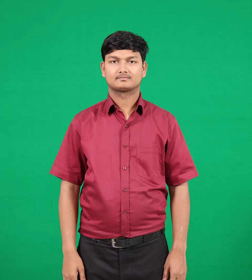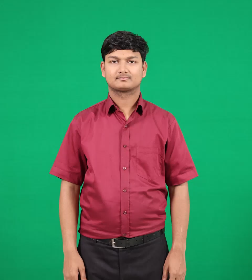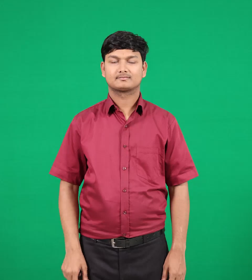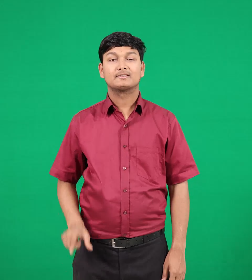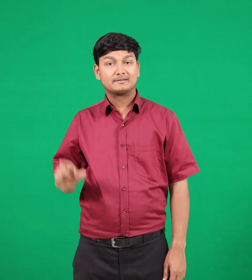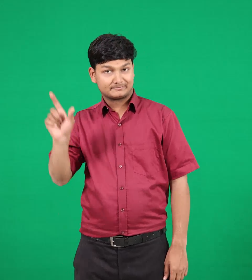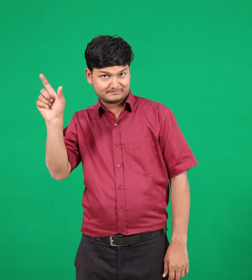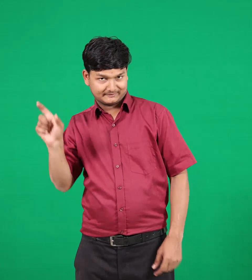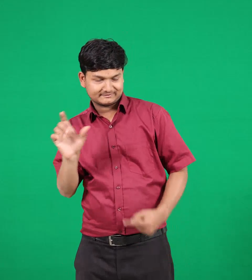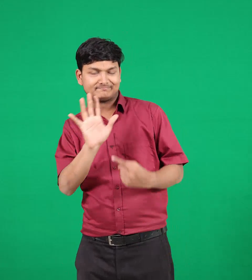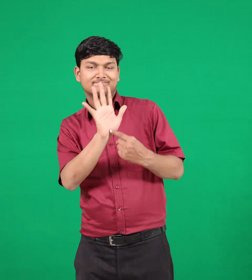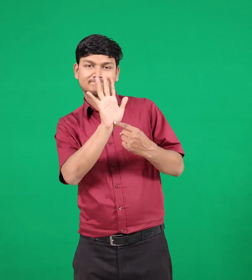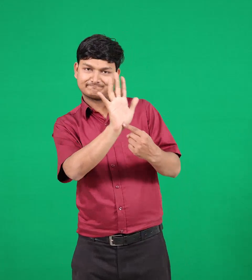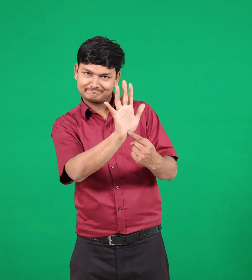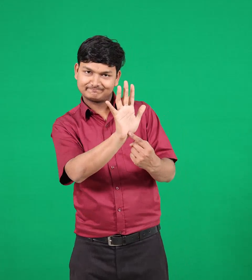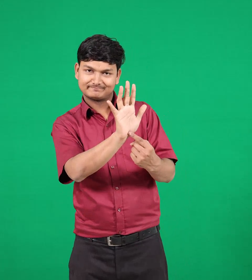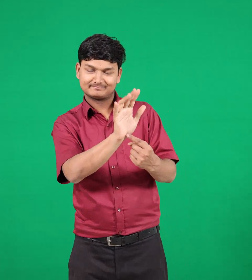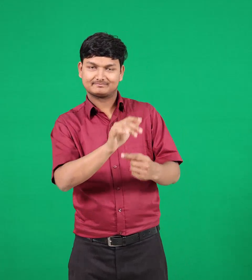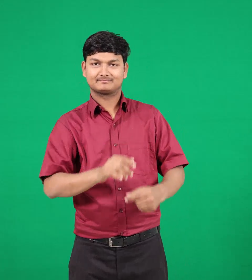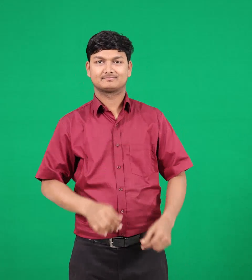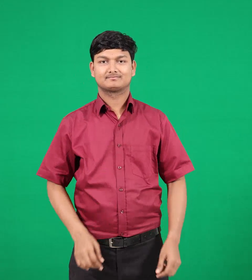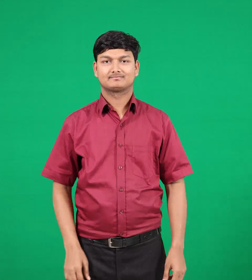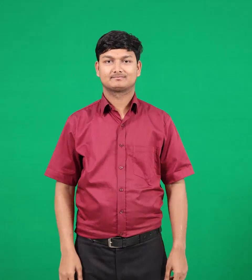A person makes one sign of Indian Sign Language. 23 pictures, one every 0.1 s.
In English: shower
